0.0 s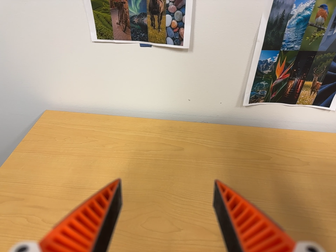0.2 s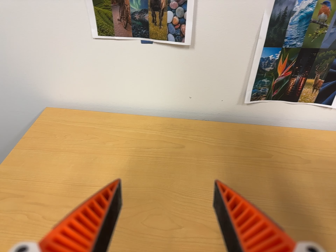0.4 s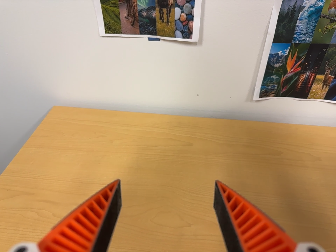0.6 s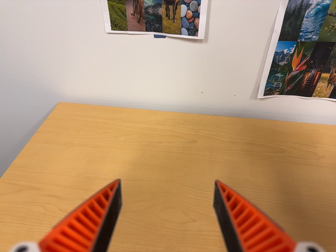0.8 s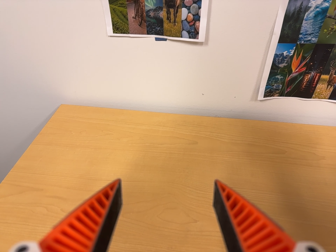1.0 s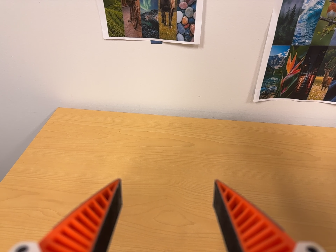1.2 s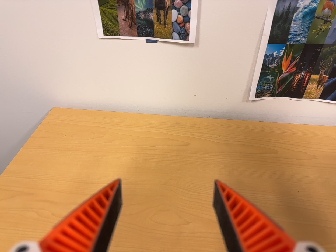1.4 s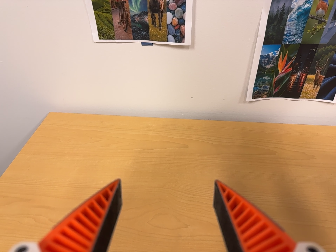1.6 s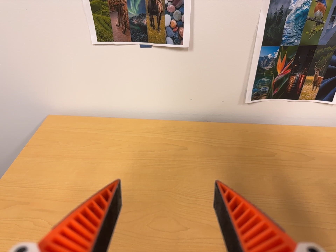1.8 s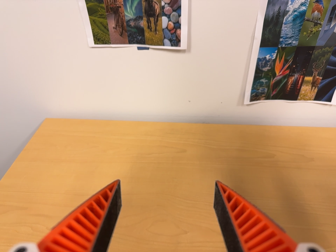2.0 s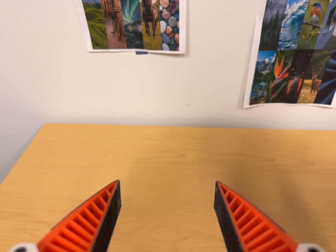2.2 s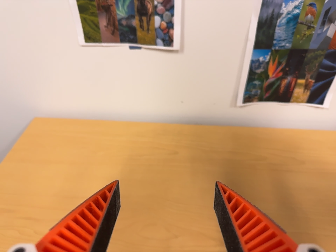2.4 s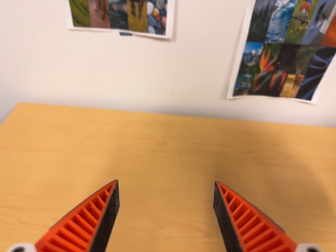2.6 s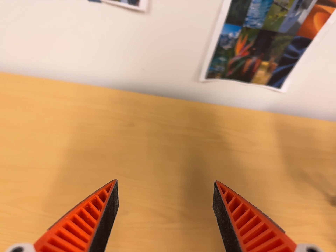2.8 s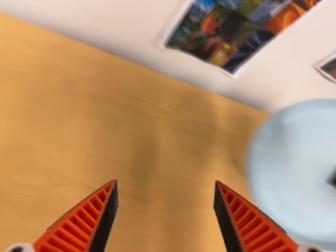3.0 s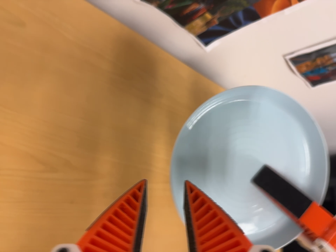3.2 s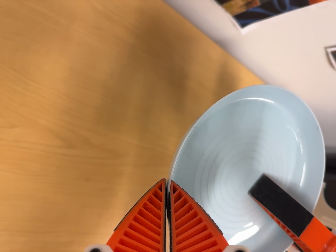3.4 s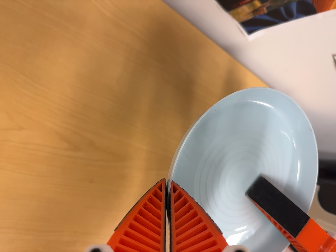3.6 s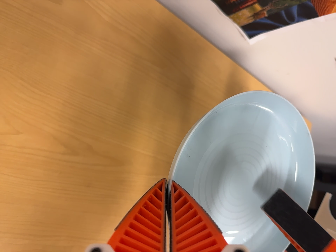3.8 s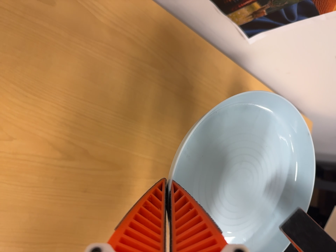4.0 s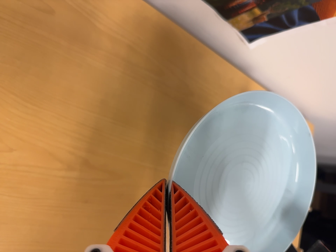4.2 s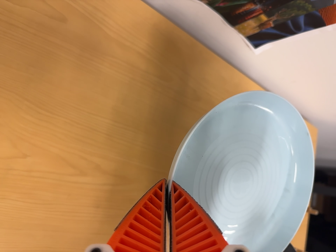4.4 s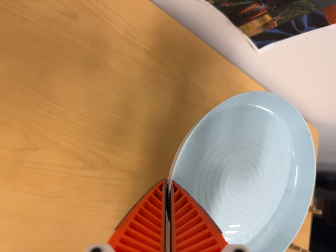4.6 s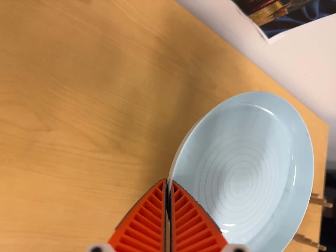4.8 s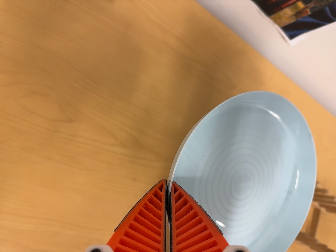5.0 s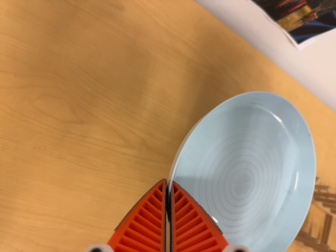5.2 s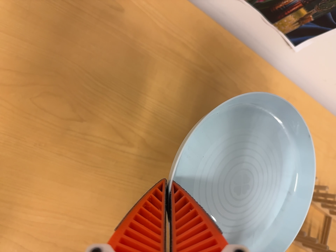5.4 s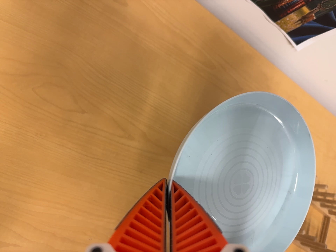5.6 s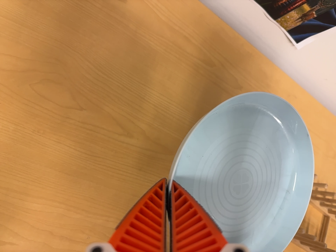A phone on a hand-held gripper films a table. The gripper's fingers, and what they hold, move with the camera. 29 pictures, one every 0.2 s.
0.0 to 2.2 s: The camera shifts only a little, or ends up much as it began.
2.2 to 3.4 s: The camera swings to its right by about 35 degrees, and the scene slides to the left. It travels toward the top of its view, forward and to its left, about 20 cm. Its aim tips toward the bottom of its view by about 40 degrees. It rolls about its line of sight by about 35 degrees, and the scene rotates clockwise.
3.4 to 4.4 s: The camera shifts only a little, or ends up much as it began.
4.4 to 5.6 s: The camera travels toward the bottom of its view, about 8 cm.
The film runs backward here.
